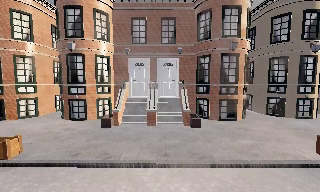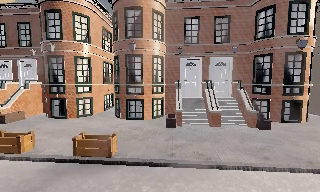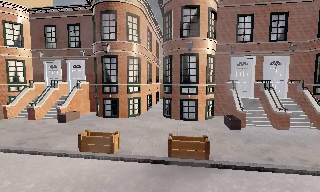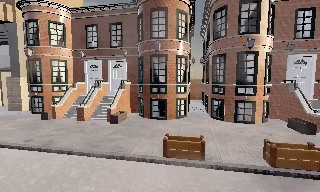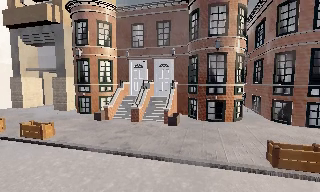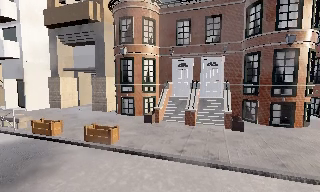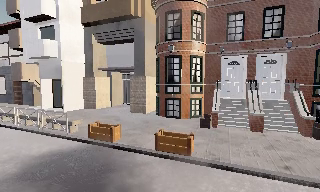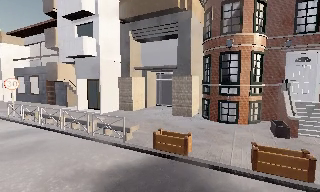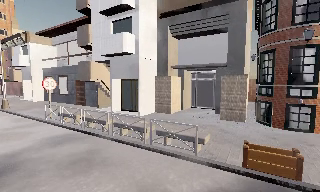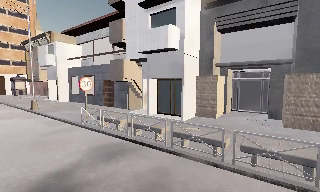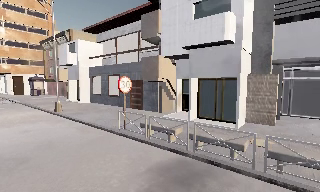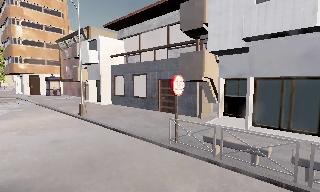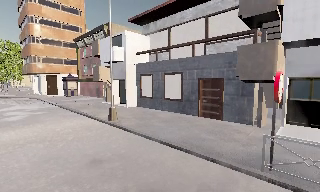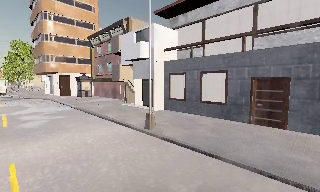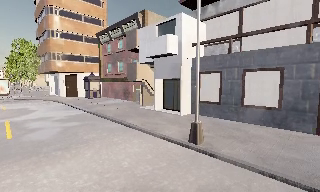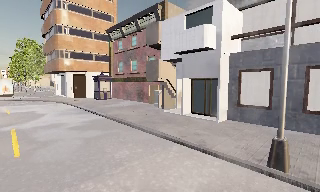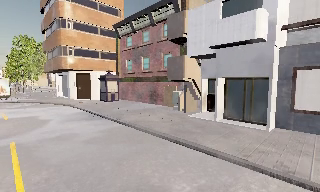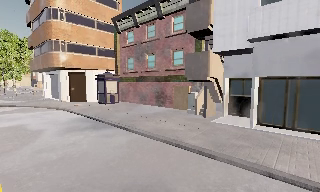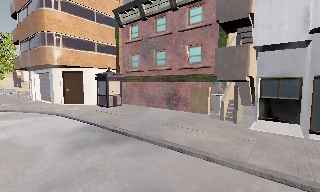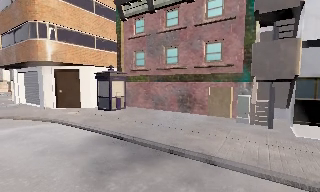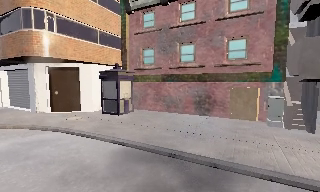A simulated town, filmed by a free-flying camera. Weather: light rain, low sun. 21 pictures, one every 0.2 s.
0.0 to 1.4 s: The scene slides to the right, as the camera pans about 25 degrees to its left. It travels to its left, about 16 m, so close, fixed things drift to the right.
1.4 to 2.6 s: The camera swings to its left by about 20 degrees, and the scene slides to the right. It travels to its left and forward, about 13 m, so close, fixed things drift to the right.
2.6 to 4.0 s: The camera pans to its right, which is clockwise from overhead, by about 15 degrees. It travels to its left and forward, about 15 m, so close, fixed things drift to the right.
The film runs backward here.
